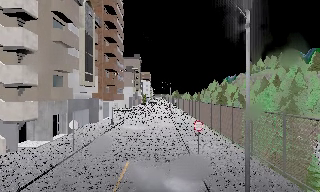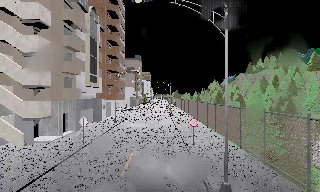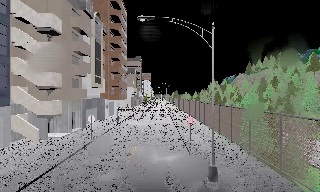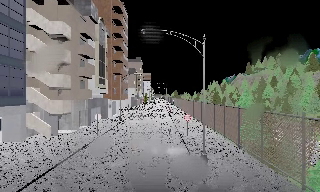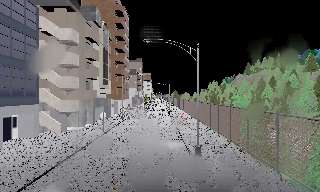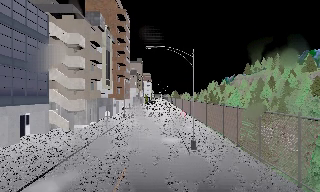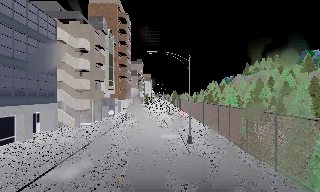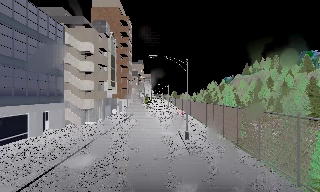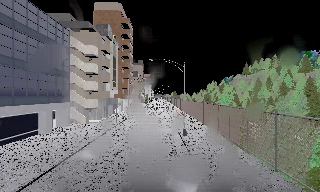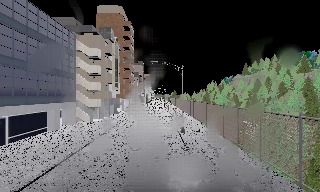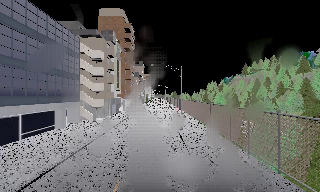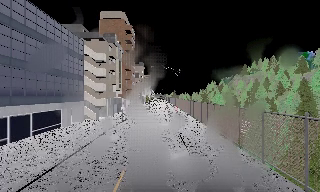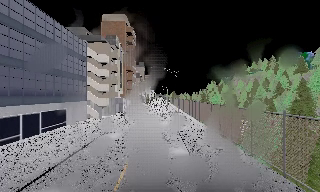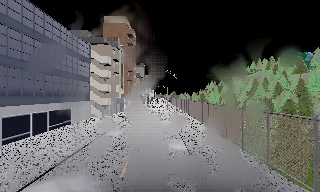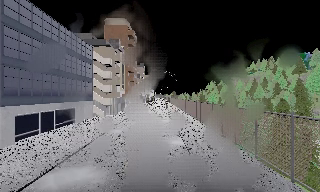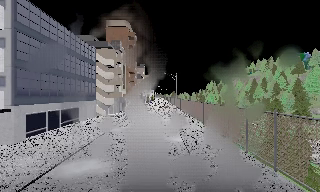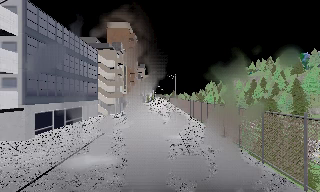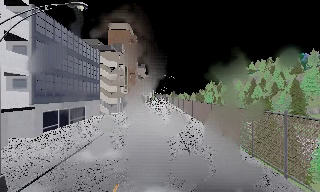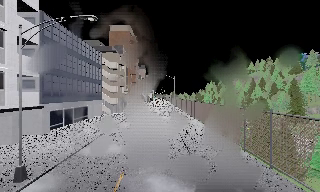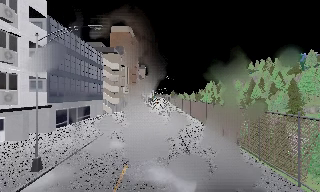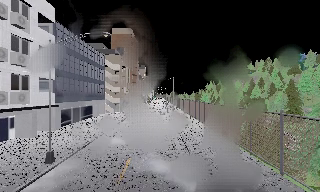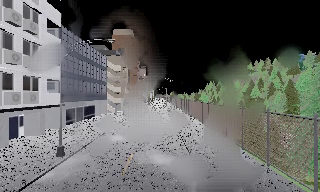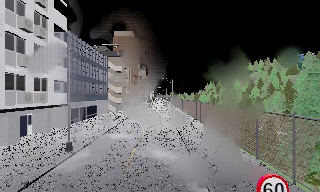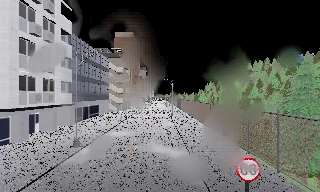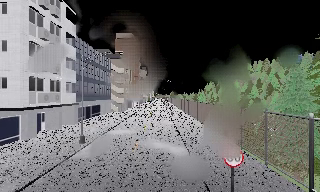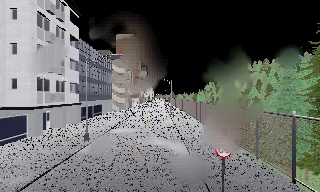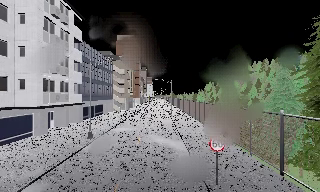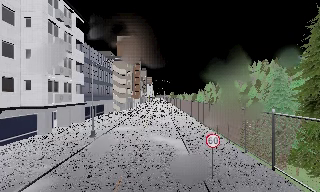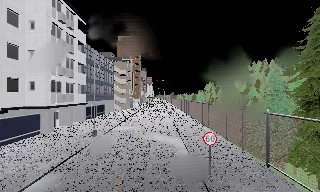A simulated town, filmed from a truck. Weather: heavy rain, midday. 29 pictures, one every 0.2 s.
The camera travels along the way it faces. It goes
backward.
0.0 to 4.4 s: The camera travels backward, about 25 m, so what stands in front gets smaller.
4.4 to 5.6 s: The camera travels backward, about 4.5 m, so what stands in front gets smaller. It loses speed.
The film runs backward here.
